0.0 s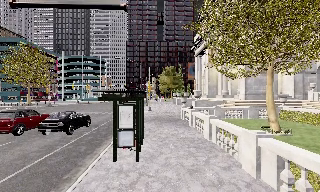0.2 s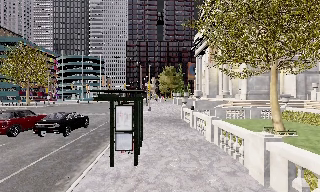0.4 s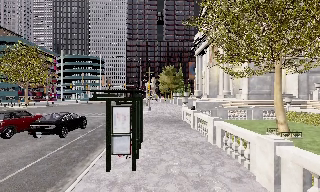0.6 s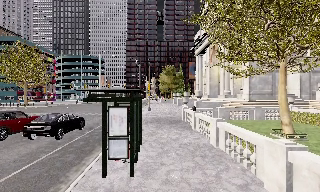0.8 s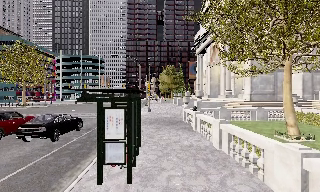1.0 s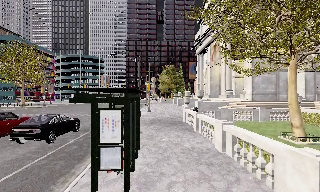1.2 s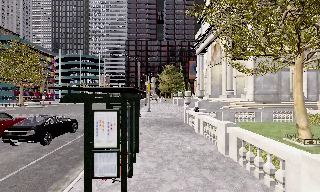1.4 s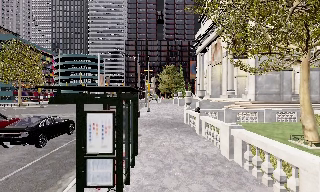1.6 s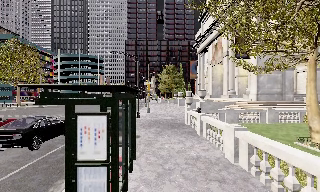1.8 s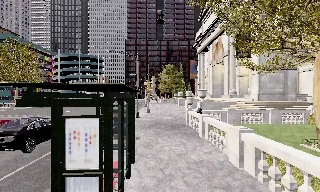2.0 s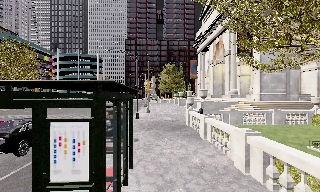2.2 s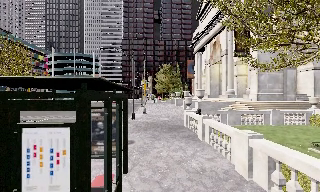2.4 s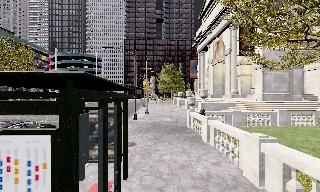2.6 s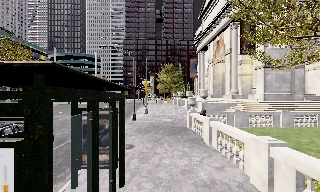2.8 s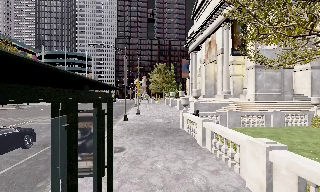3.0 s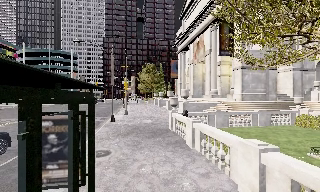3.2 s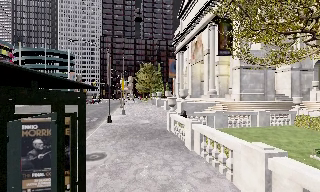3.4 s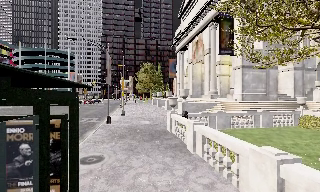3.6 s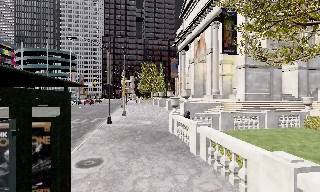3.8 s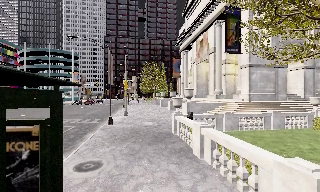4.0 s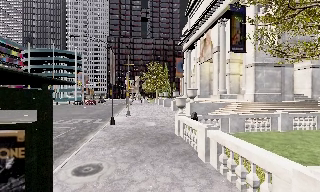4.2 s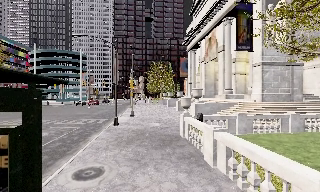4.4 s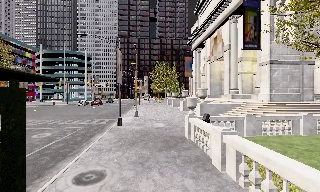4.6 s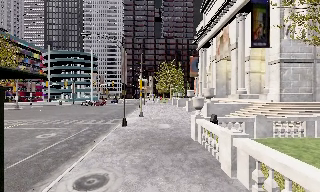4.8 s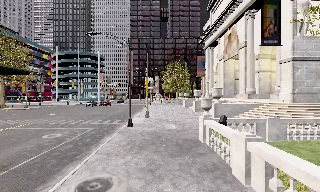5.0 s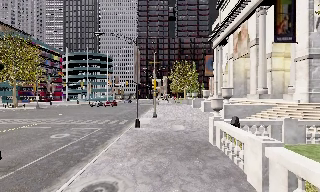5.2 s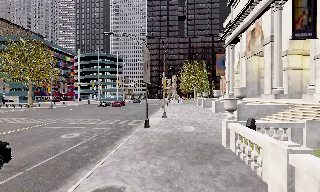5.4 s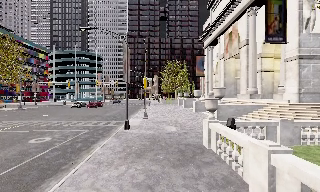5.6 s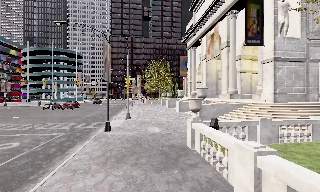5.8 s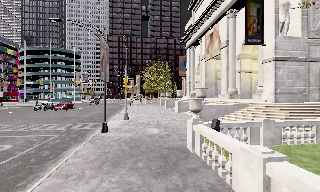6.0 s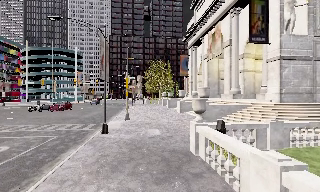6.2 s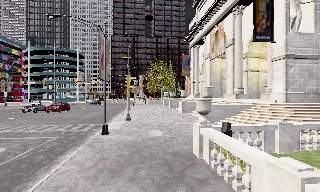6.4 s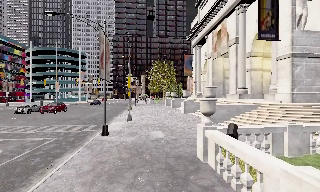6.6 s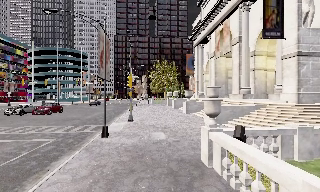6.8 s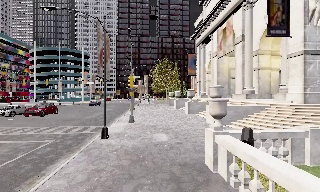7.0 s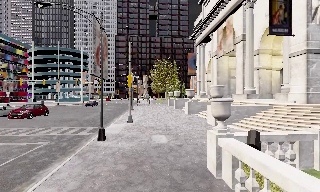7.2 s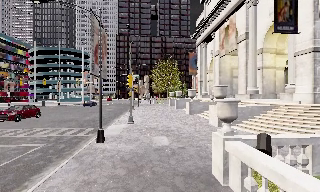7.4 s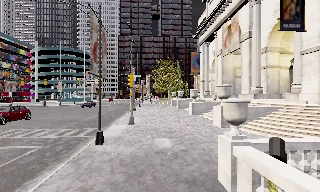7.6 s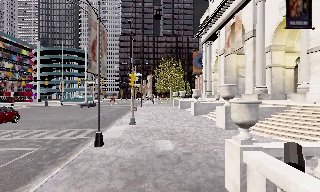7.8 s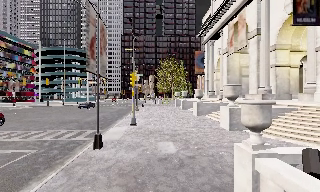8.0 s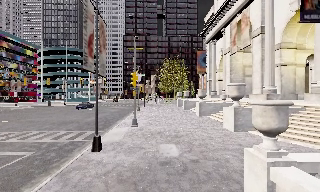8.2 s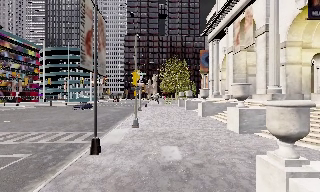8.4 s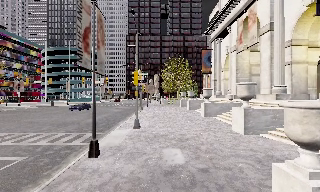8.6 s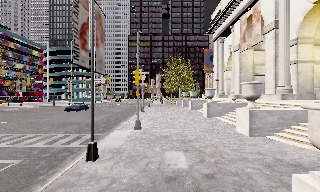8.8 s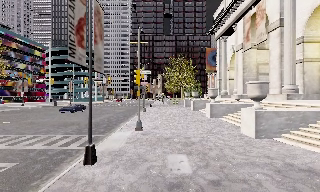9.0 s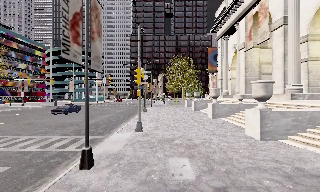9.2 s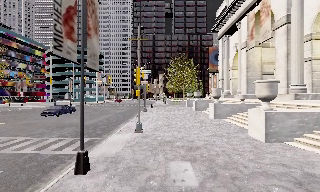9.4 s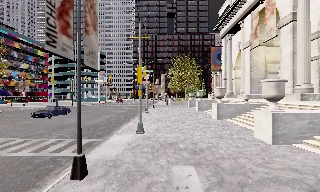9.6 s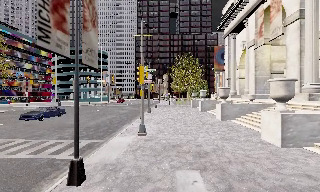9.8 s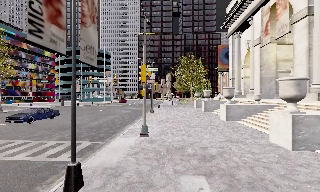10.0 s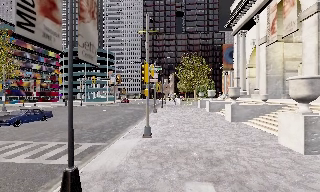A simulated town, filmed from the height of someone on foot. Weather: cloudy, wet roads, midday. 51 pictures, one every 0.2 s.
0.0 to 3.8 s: The camera travels forward, about 7 m, so what stands in front looms larger.
3.8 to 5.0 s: The camera swings to its left by about 10 degrees, and the scene slides to the right. It travels forward, about 2 m, so what stands in front looms larger.
5.0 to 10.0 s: The camera travels forward, about 9 m, so what stands in front looms larger.
The film runs forward here.
